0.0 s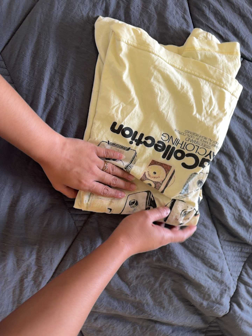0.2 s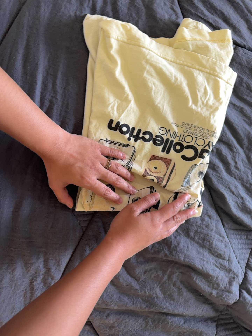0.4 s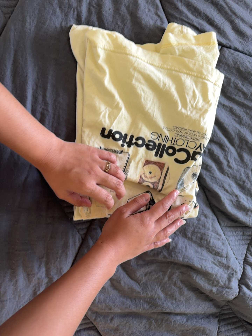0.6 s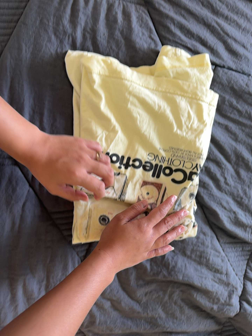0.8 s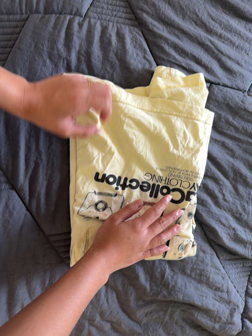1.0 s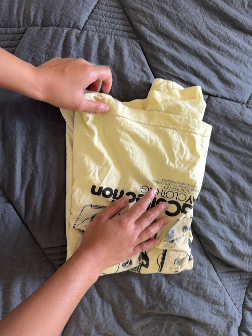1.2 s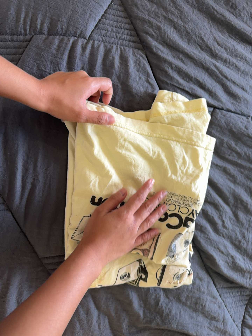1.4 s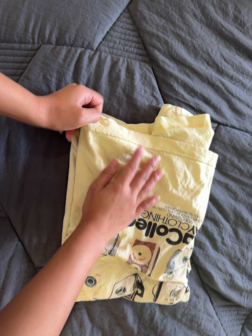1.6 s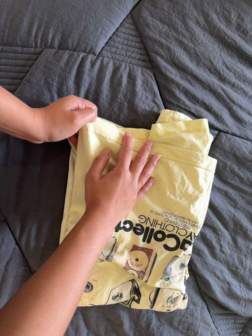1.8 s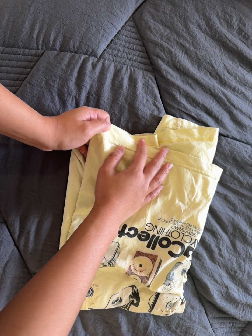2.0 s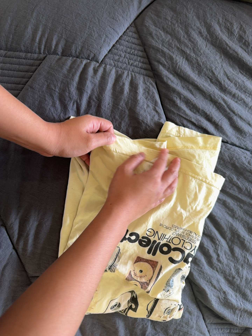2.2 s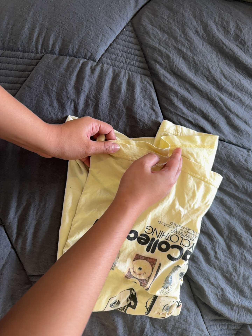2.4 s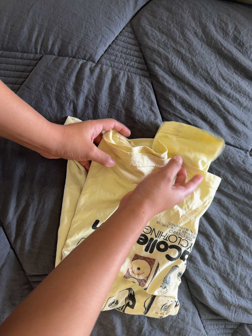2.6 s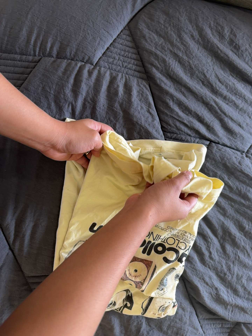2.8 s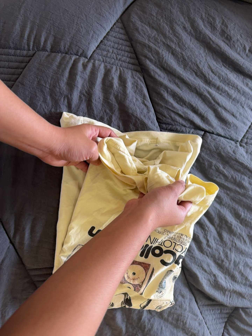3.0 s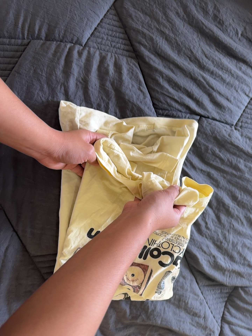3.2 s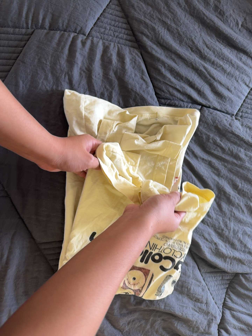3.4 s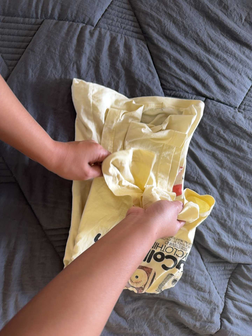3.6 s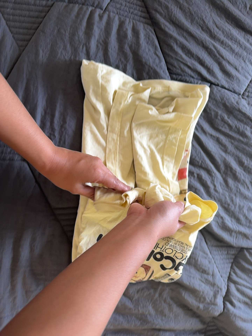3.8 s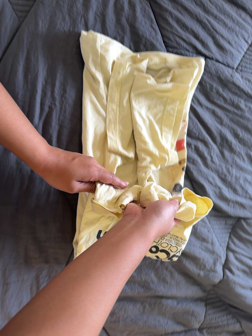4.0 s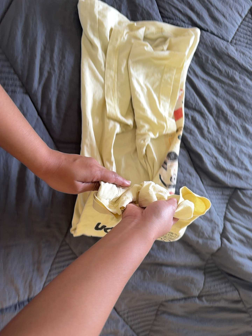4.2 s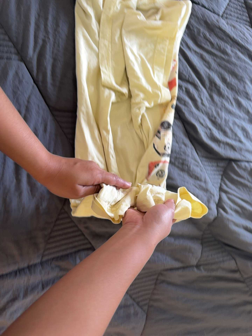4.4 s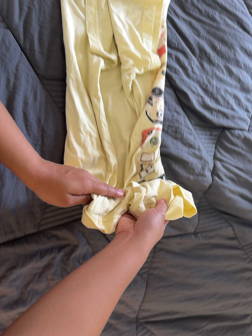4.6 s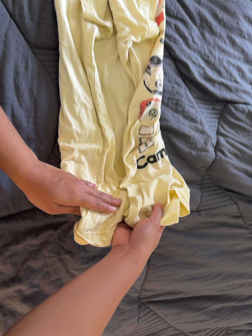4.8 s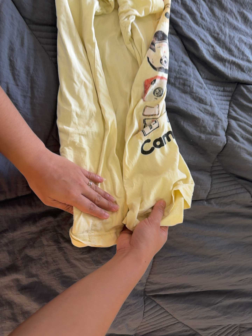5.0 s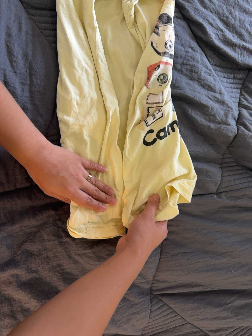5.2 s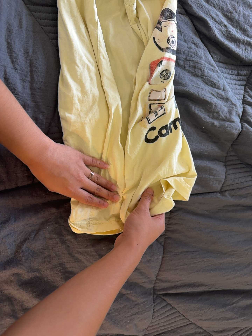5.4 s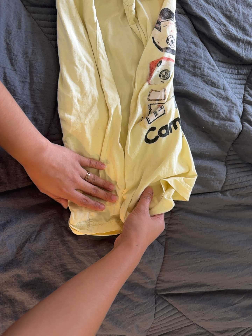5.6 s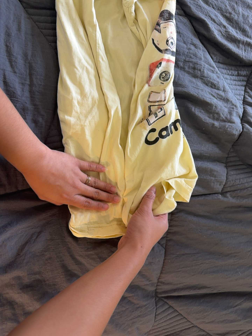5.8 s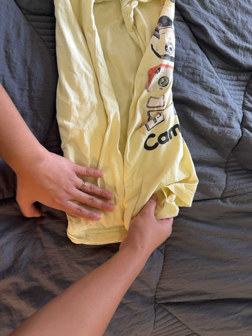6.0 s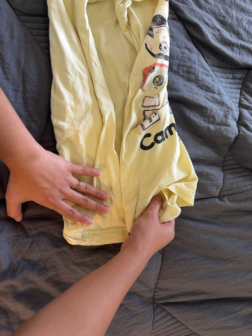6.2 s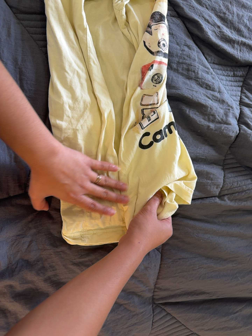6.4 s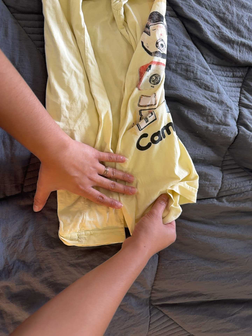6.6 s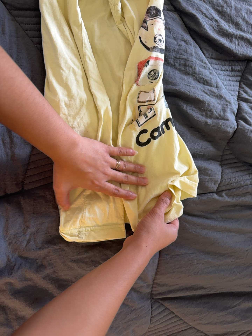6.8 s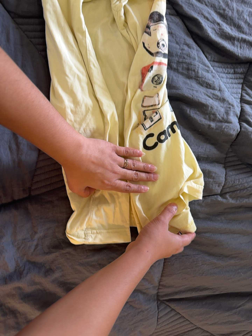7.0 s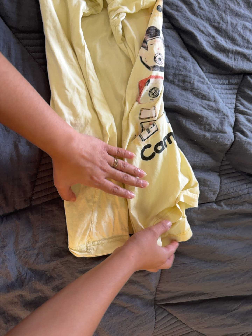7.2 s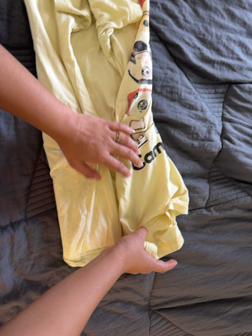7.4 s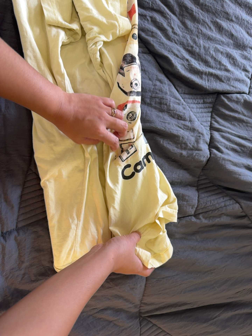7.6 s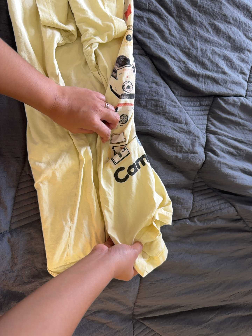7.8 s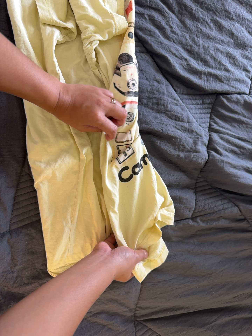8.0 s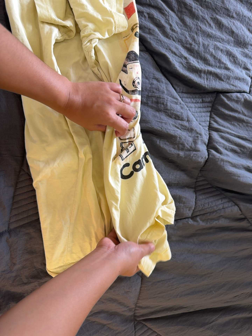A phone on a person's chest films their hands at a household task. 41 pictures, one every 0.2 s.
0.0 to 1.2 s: The camera travels toward the top of its view, about 10 cm, so close, fixed things drift downward. It rolls about its line of sight by about 10 degrees, and the scene rotates counterclockwise.
1.2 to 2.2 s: The camera shifts only a little, or ends up much as it began.
2.2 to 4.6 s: The camera travels toward the bottom of its view, about 36 cm, so close, fixed things drift upward. It rolls about its line of sight by about 10 degrees, and the scene rotates counterclockwise.
4.6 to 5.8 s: The camera travels forward, about 8 cm, so what stands in front looms larger.
5.8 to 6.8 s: The camera shifts only a little, or ends up much as it began.
6.8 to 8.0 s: The camera travels toward the top of its view, about 6 cm, so close, fixed things drift downward.
The film runs backward here.
